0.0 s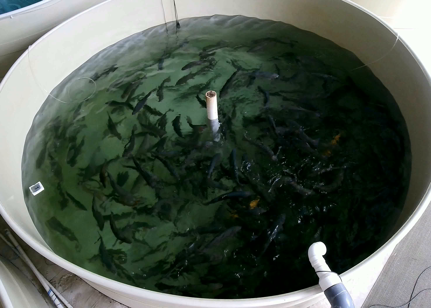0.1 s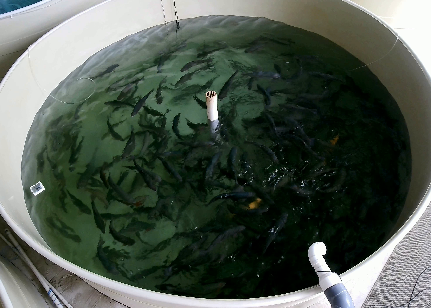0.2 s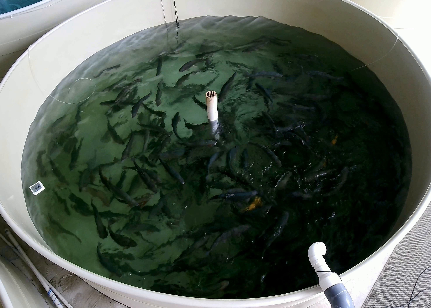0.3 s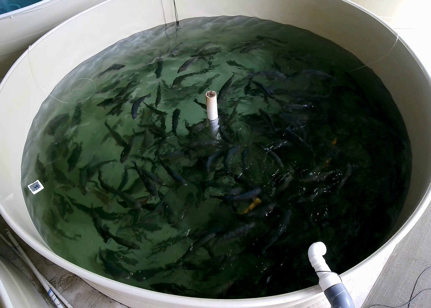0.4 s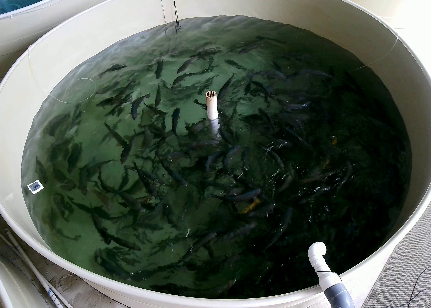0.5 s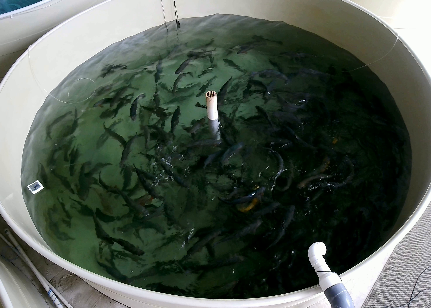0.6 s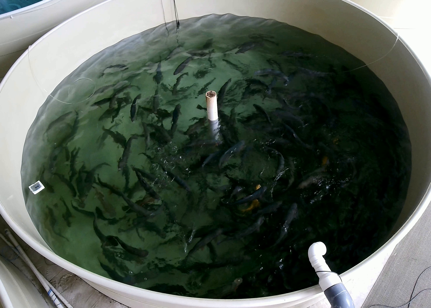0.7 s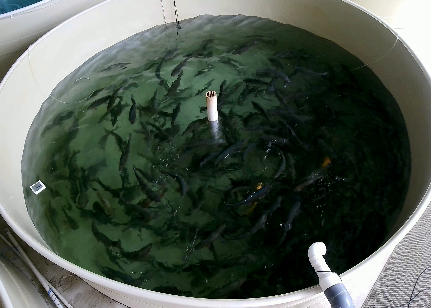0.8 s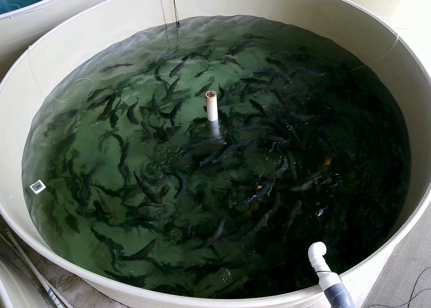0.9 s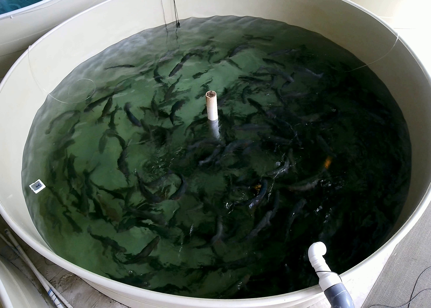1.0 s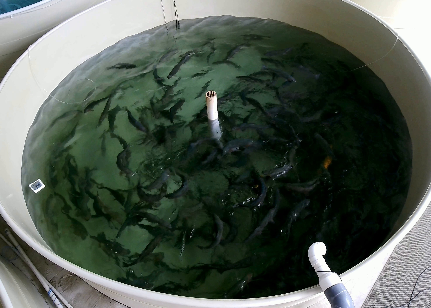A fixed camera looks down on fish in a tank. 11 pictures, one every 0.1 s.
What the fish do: Foraging.
